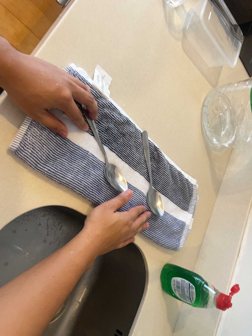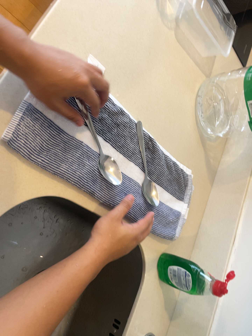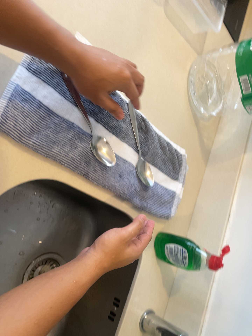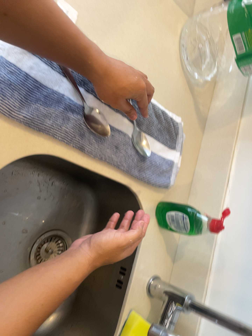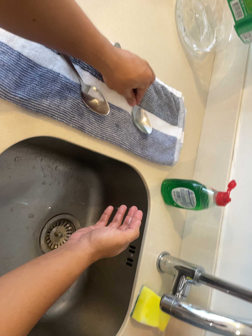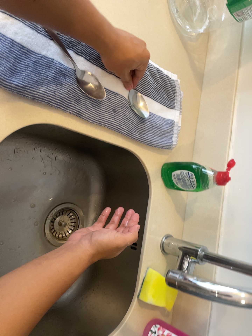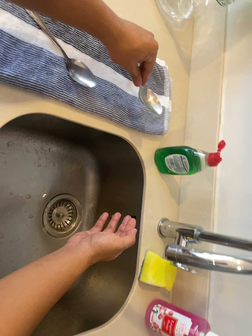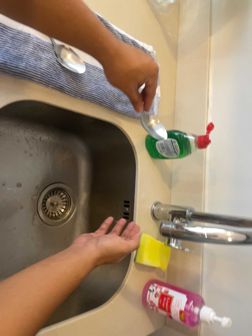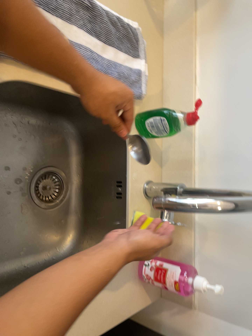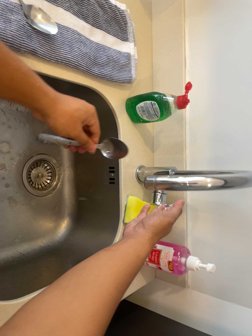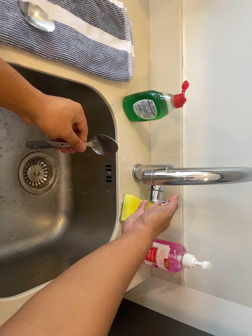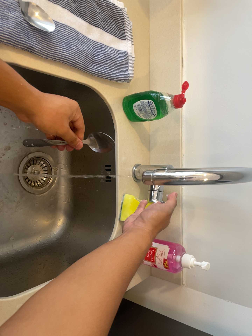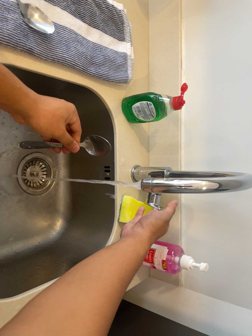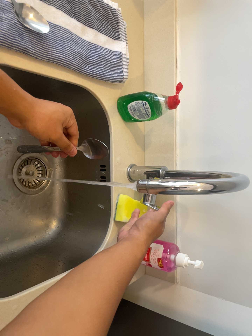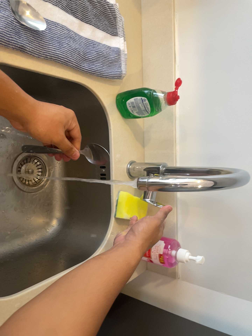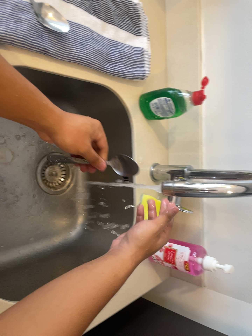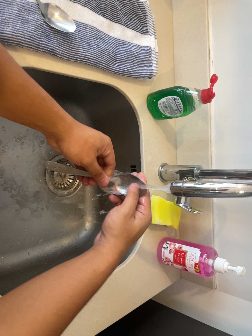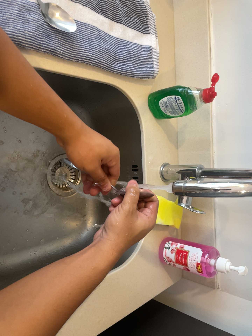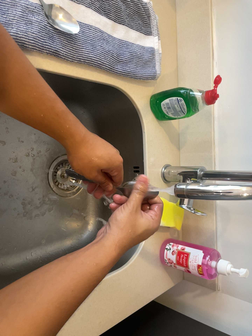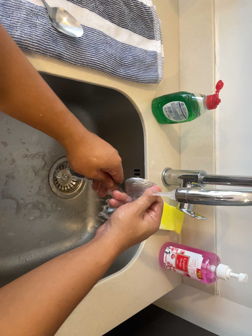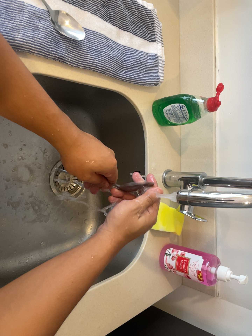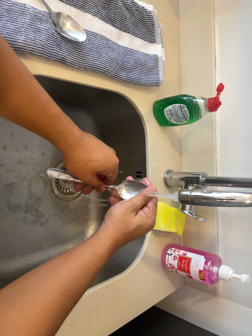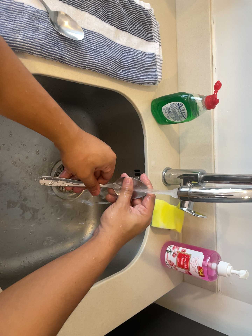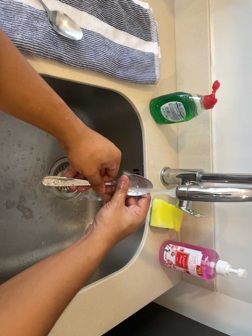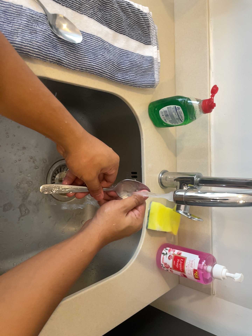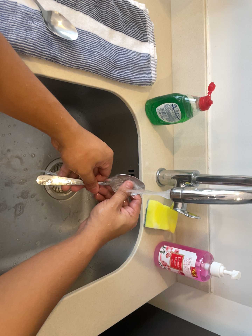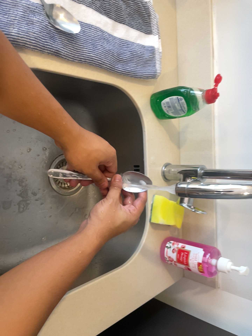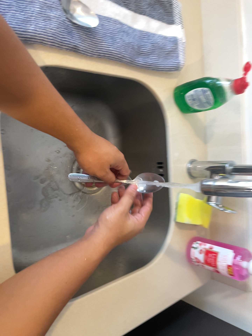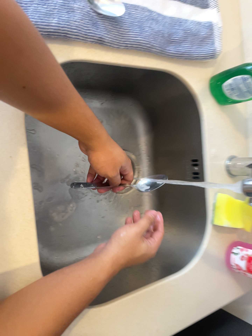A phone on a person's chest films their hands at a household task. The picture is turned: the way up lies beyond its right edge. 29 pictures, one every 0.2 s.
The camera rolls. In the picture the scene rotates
counterclockwise.
The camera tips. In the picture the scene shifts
upward.
0.0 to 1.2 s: The camera travels toward the bottom of its view, about 9 cm, so close, fixed things drift upward. Its aim tips toward the bottom of its view by about 15 degrees, and the scene shifts upward. It rolls about its line of sight by about 20 degrees, and the scene rotates counterclockwise.
1.2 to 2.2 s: The camera's aim tips toward the bottom of its view by about 10 degrees, and the scene shifts upward.
2.2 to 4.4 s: The camera shifts only a little, or ends up much as it began.
4.4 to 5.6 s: The camera swings to its left by about 15 degrees, and the scene slides to the right. It travels forward, about 6 cm, so what stands in front looms larger.
The film runs backward here.
